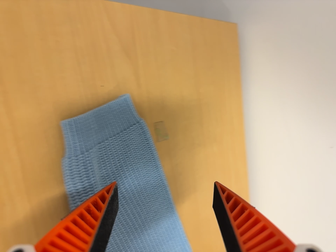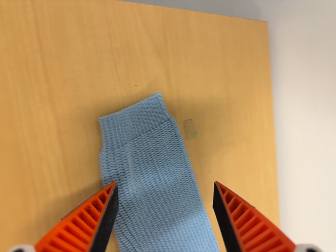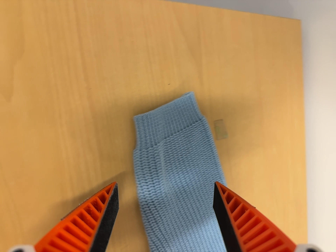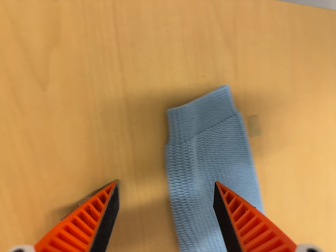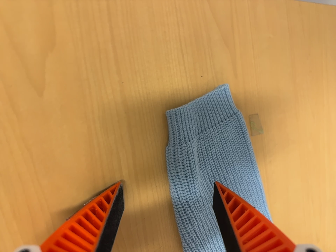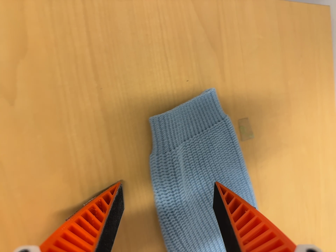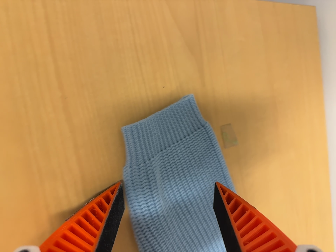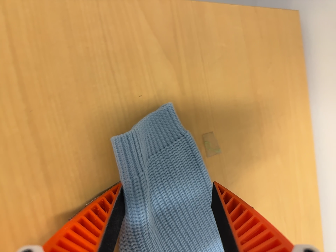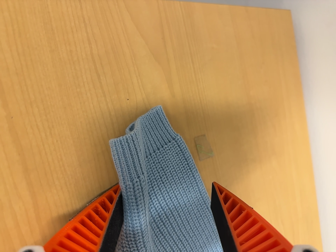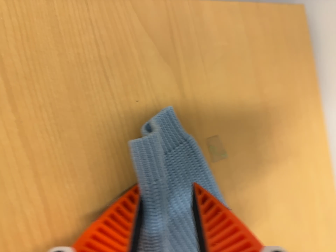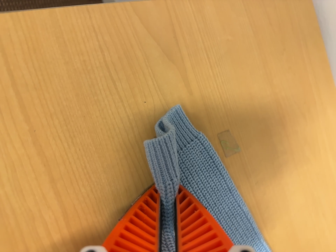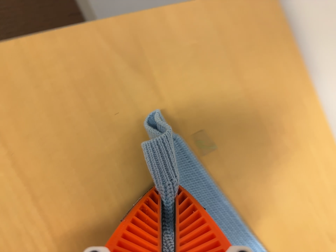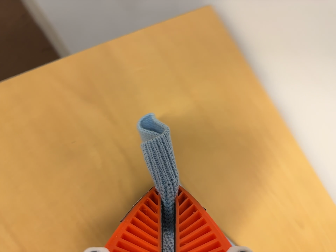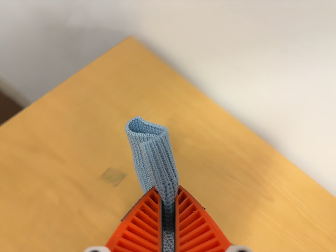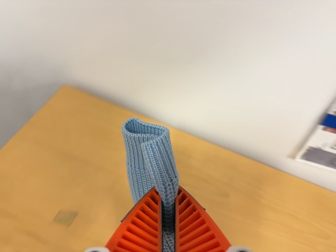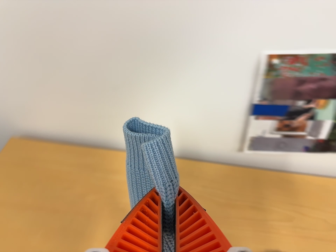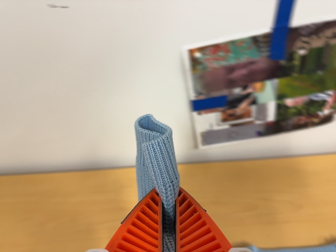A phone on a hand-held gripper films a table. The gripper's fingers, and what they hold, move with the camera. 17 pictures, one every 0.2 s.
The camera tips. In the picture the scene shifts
downward.
The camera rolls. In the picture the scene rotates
counterclockwise.
0.0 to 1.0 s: The camera pans to its left by about 15 degrees.
1.0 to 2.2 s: The camera travels to its right, about 7 cm. It rolls about its line of sight by about 15 degrees, and the scene rotates counterclockwise.
2.2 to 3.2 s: The camera travels to its right, about 40 cm, so close, fixed things drift to the left. Its aim tips toward the top of its view by about 15 degrees, and the scene shifts downward. It rolls about its line of sight by about 70 degrees, and the scene rotates counterclockwise.
The film runs forward here.
